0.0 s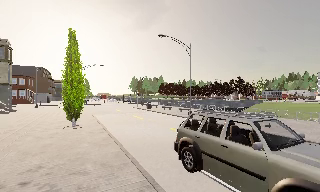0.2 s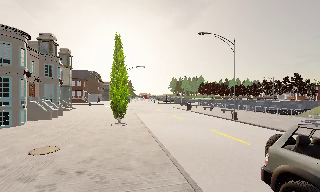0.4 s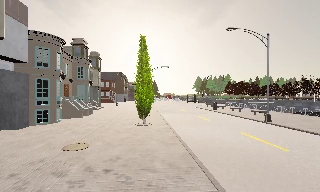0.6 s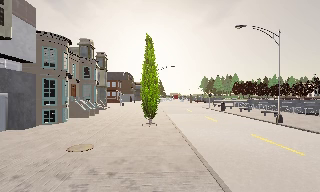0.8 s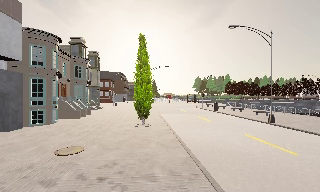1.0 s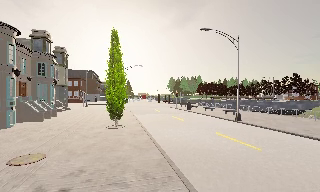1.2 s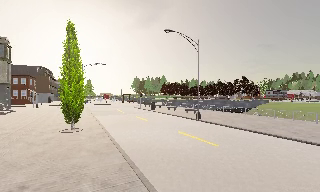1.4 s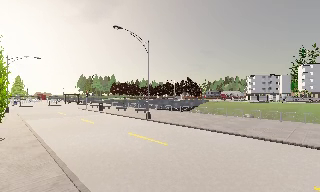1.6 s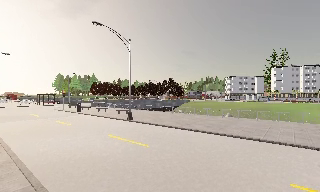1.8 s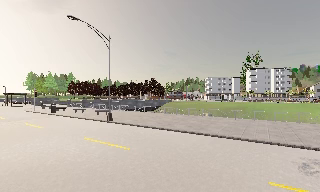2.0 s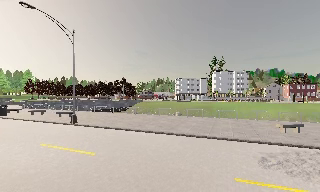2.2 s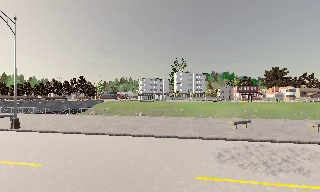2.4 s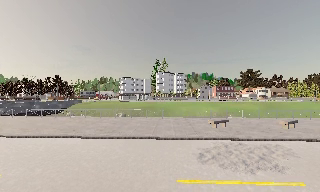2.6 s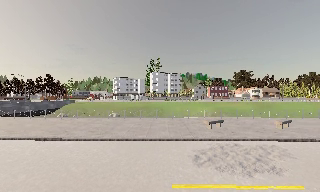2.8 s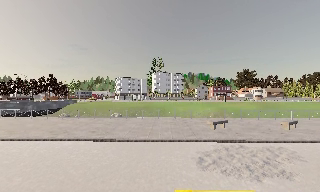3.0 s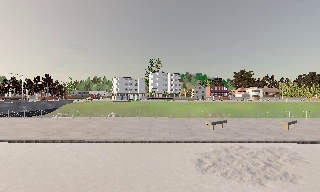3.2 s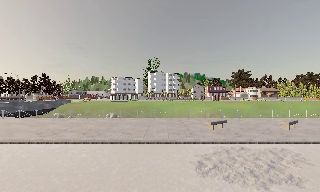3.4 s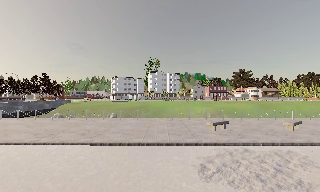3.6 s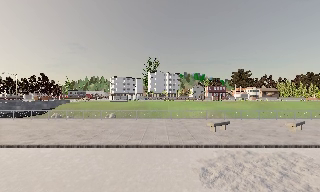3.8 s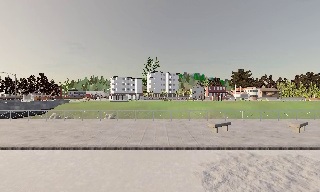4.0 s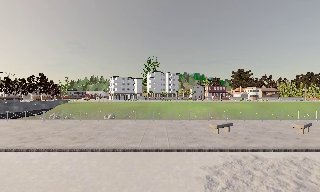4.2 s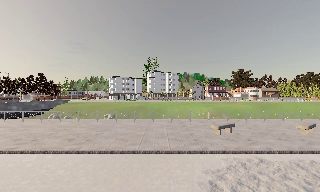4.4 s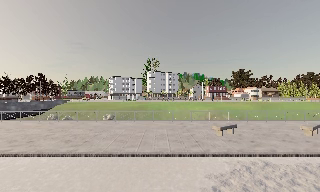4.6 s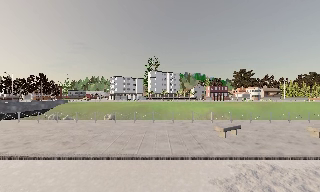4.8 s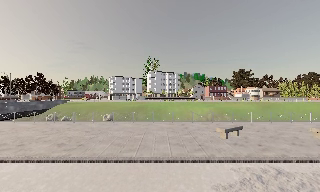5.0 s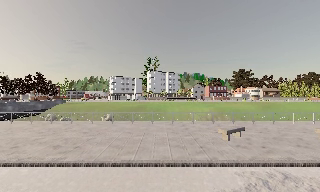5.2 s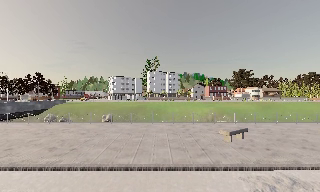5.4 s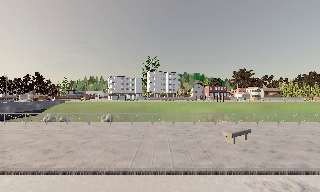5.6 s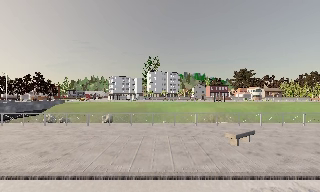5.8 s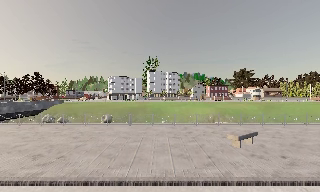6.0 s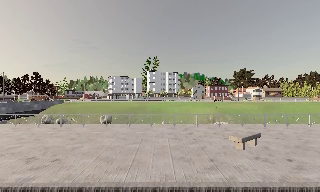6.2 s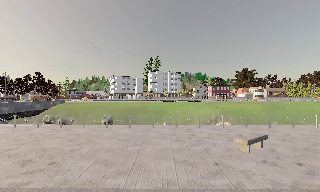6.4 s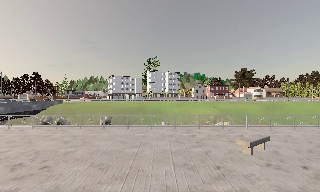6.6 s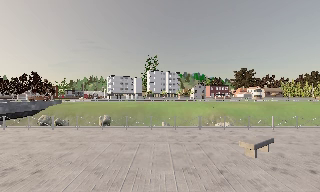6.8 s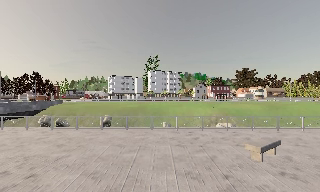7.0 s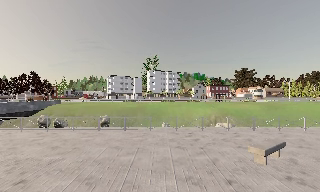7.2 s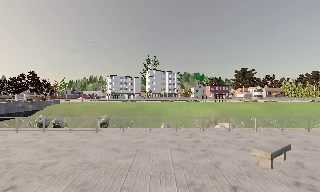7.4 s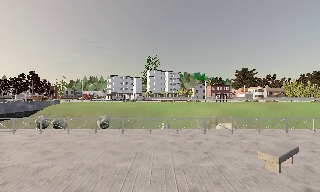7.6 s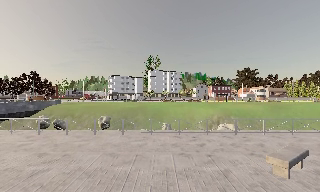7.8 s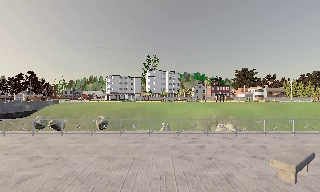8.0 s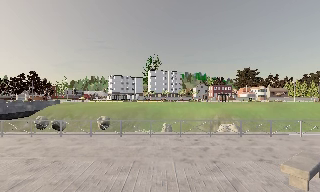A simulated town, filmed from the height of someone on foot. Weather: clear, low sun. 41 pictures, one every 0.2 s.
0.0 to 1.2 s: The camera travels forward, about 1 m, so what stands in front looms larger.
1.2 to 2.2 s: The camera swings to its right by about 55 degrees, and the scene slides to the left. It travels forward, about 1.5 m.
2.2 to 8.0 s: The camera travels forward, about 8 m, so what stands in front looms larger.
The film runs forward here.
